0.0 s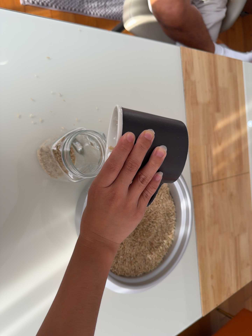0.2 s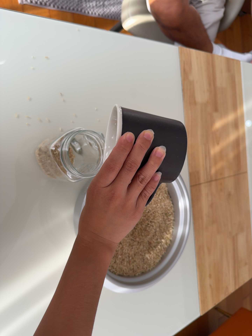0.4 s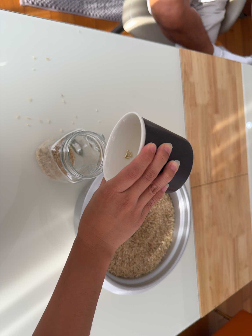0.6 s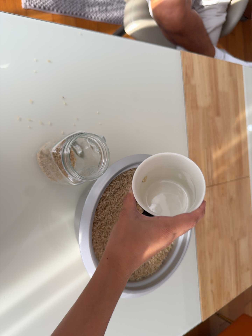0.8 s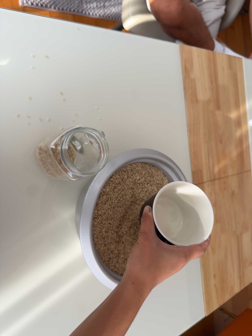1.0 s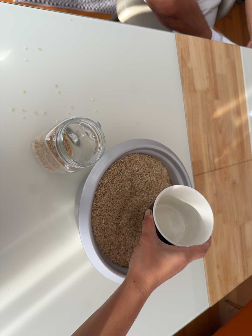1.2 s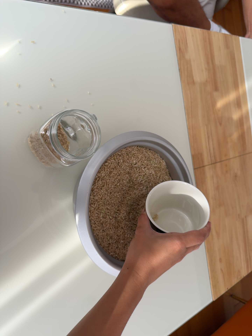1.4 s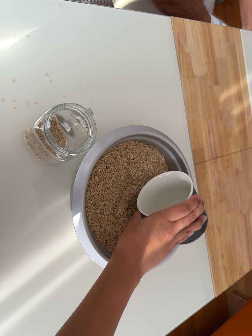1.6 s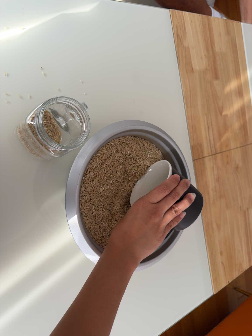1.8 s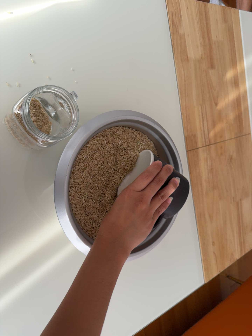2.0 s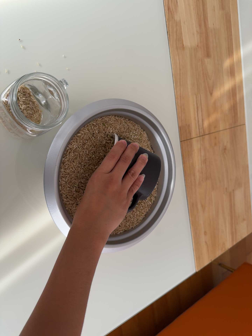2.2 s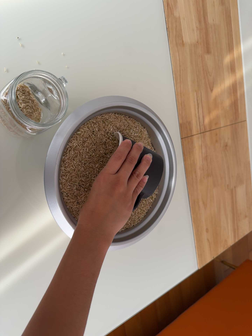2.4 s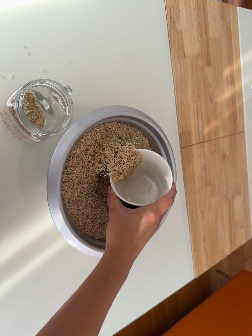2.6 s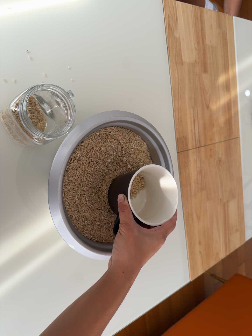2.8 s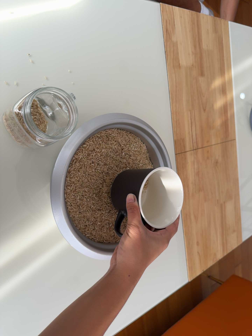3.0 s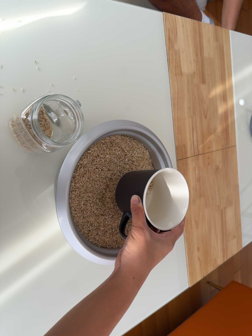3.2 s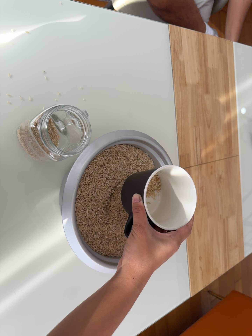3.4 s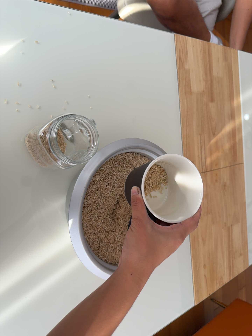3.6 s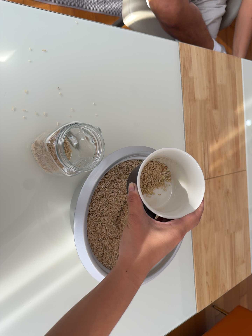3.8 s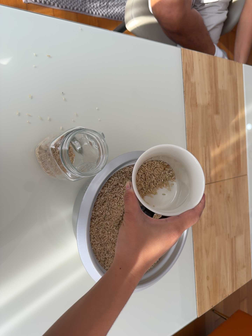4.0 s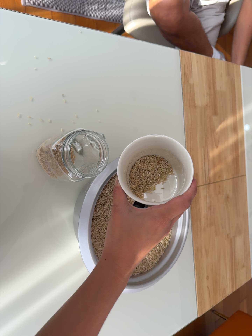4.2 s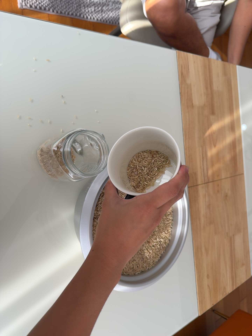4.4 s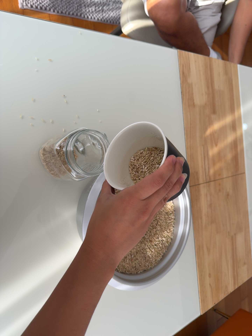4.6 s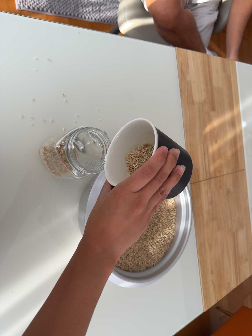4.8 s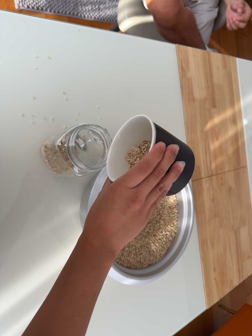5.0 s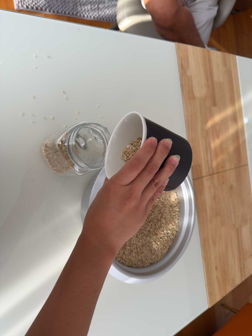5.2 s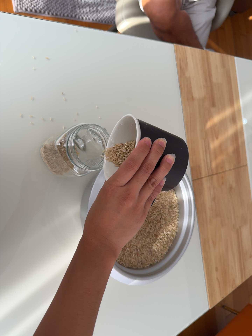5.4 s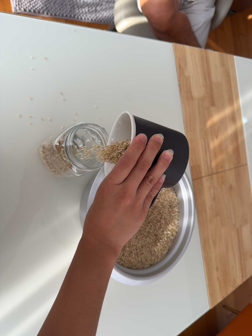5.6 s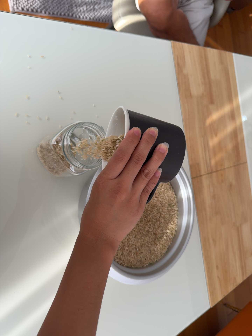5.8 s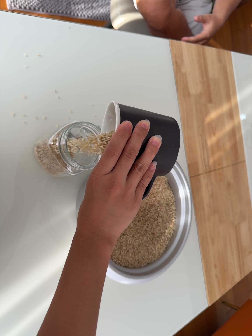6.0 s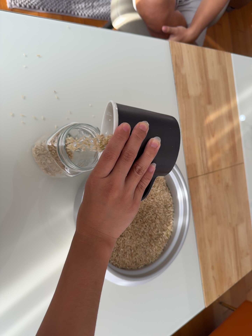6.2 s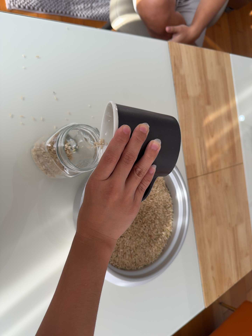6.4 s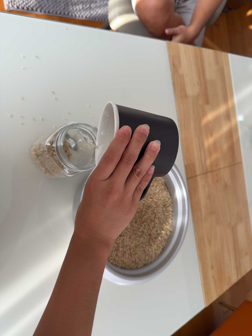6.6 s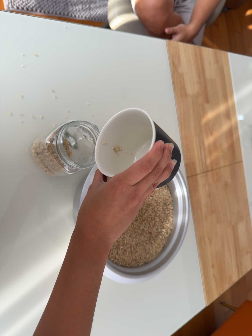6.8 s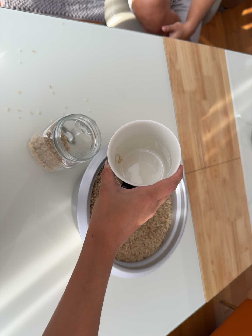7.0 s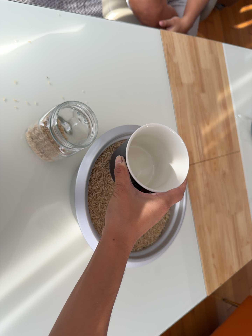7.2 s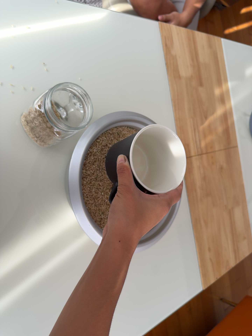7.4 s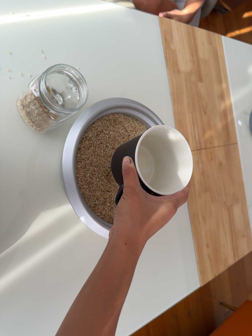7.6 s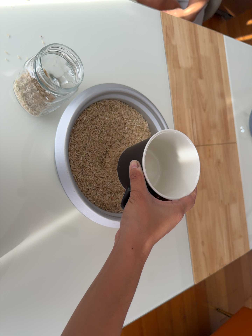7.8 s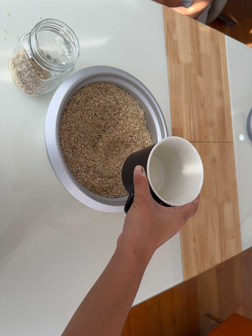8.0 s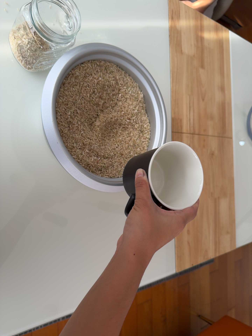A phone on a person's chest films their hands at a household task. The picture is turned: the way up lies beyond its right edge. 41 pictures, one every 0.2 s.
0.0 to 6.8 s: The camera shifts only a little, or ends up much as it began.
6.8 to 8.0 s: The camera travels toward the bottom of its view, about 18 cm, so close, fixed things drift upward. It rolls about its line of sight by about 10 degrees, and the scene rotates clockwise.
The film runs forward here.
